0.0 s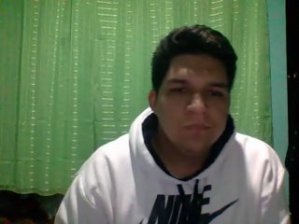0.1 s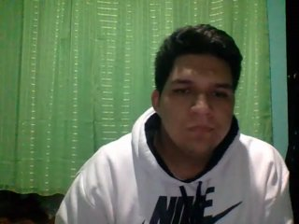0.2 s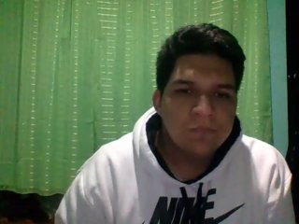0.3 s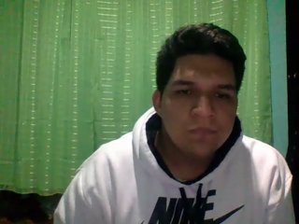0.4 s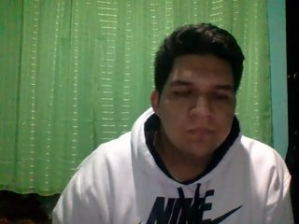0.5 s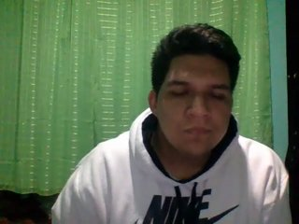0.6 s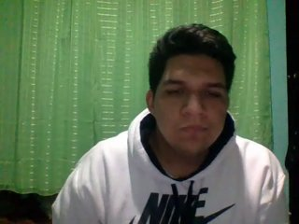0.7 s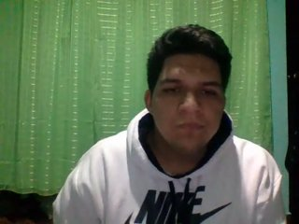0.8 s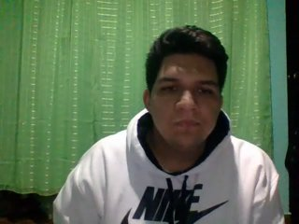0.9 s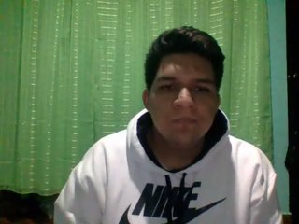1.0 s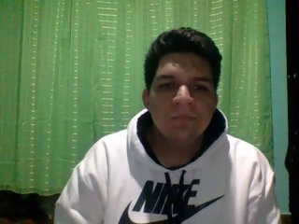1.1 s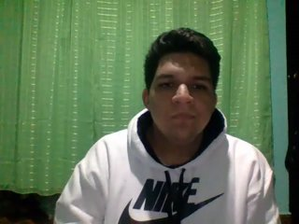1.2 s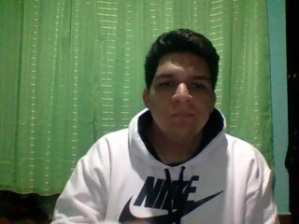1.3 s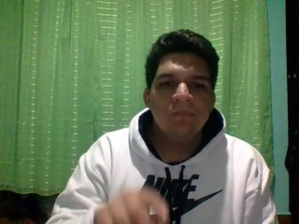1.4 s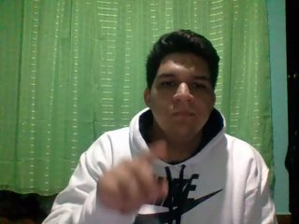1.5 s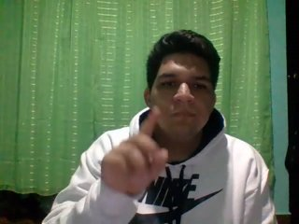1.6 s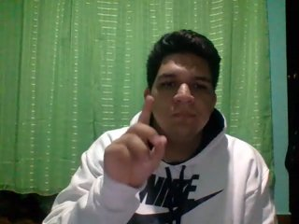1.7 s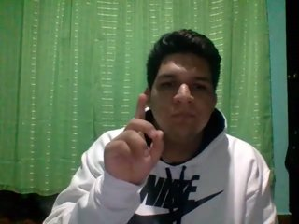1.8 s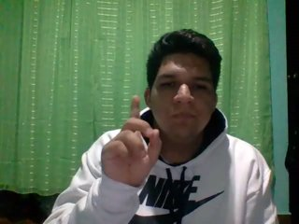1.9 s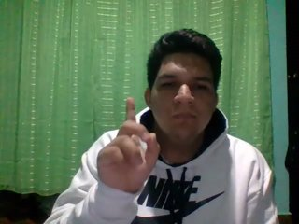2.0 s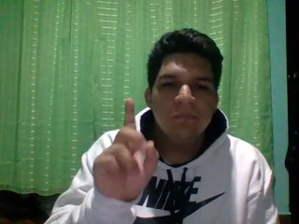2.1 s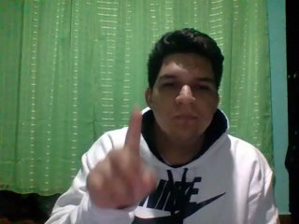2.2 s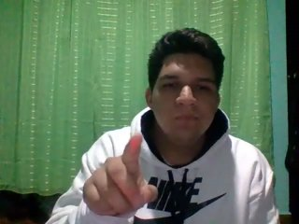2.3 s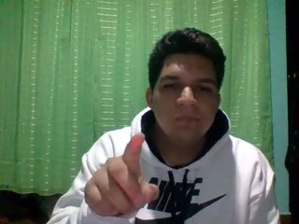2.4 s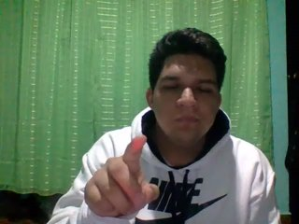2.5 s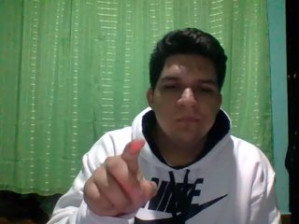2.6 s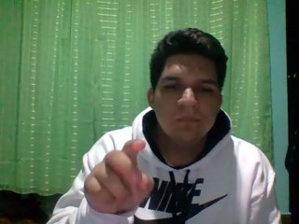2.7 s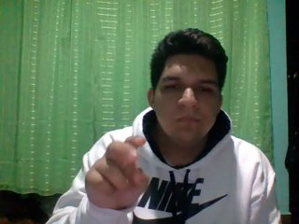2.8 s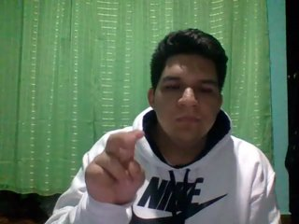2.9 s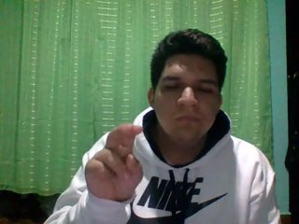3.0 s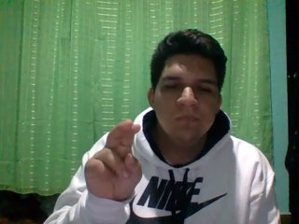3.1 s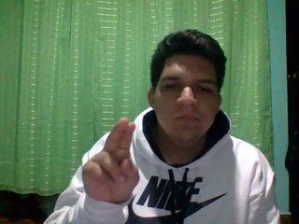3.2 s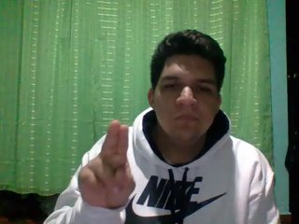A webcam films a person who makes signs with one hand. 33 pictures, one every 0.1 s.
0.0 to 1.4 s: Non-gesture.
1.5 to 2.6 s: Click with one finger.
2.7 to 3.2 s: Pointing with two fingers.
